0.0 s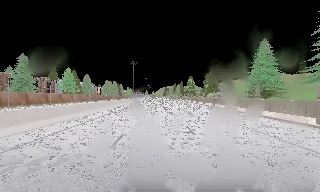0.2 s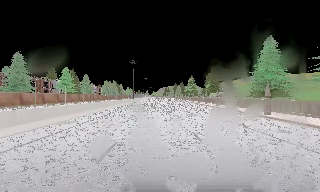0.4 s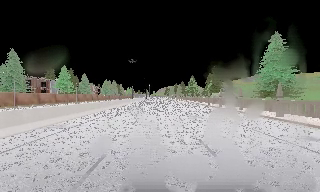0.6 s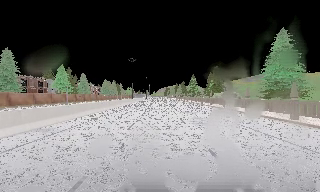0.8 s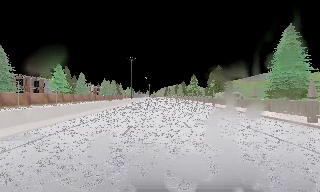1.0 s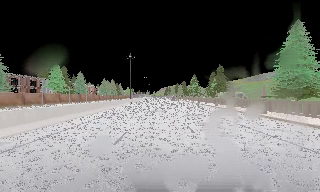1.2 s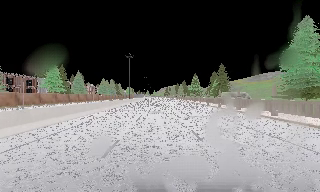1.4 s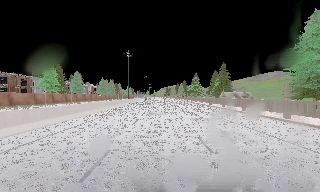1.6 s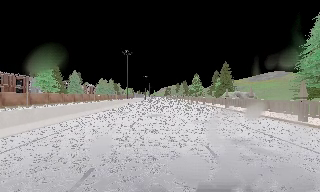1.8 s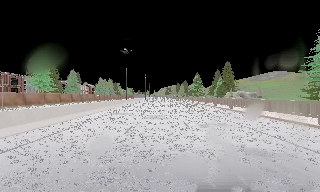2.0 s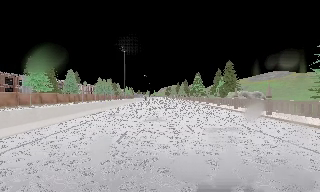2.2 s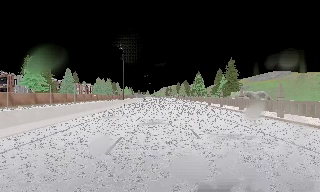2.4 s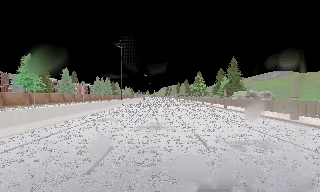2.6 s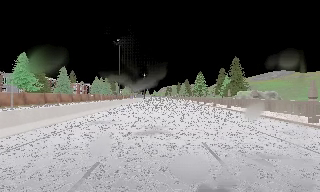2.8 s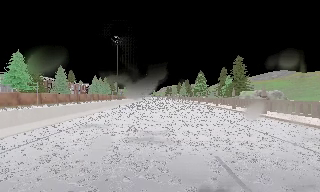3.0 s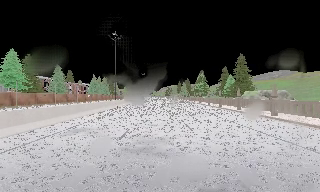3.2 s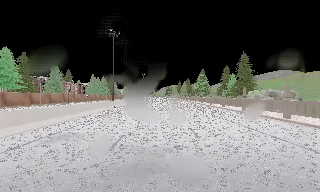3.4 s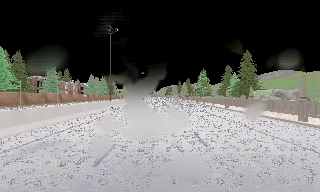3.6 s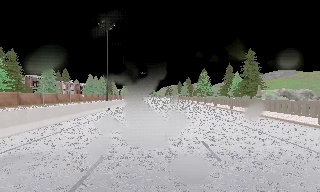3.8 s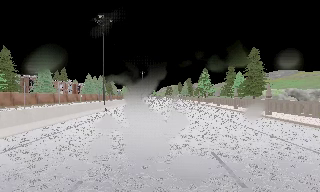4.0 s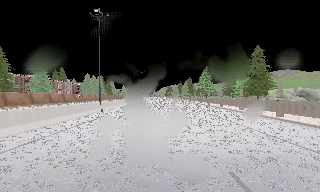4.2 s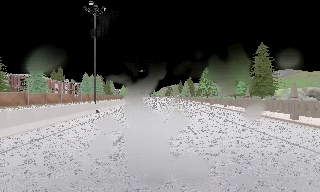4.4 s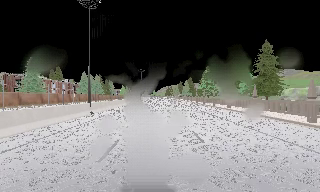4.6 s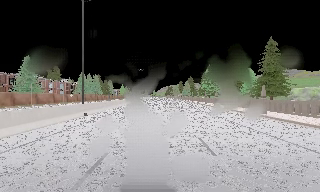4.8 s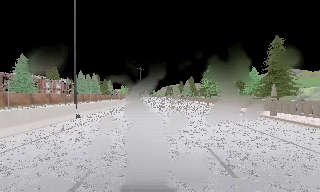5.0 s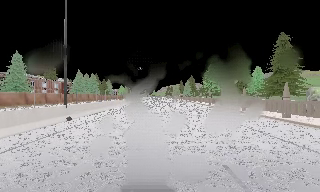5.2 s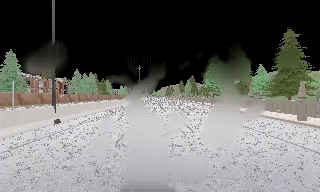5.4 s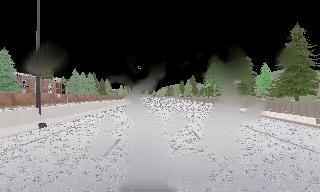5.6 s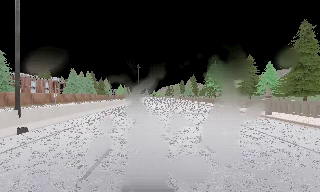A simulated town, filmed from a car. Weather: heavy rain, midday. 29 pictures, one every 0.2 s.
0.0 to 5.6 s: The camera travels forward, about 40 m, so what stands in front looms larger.
The film runs forward here.
